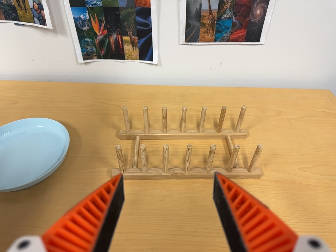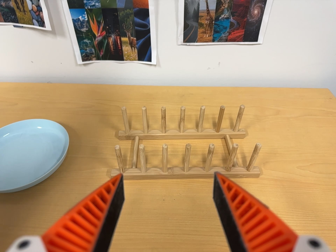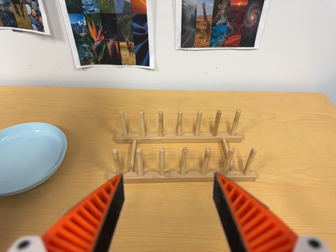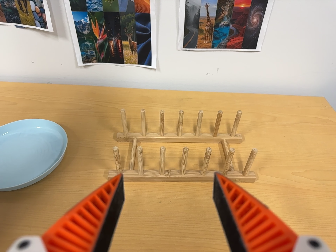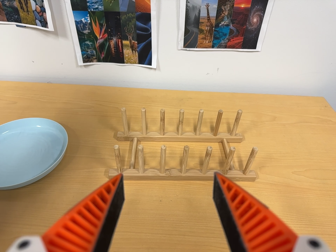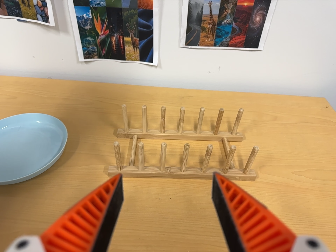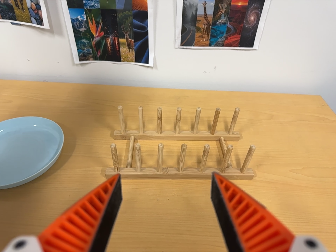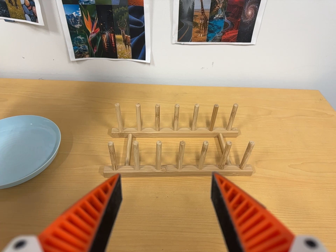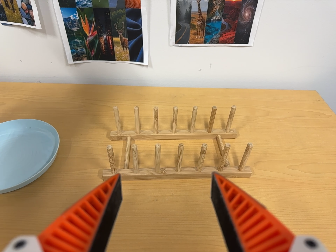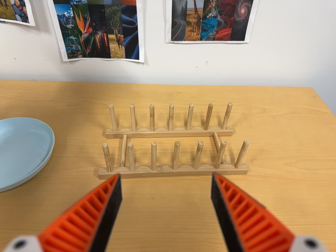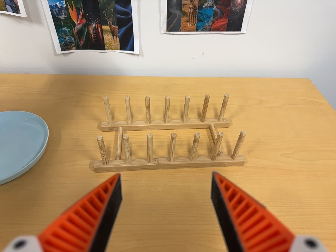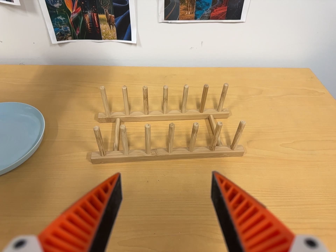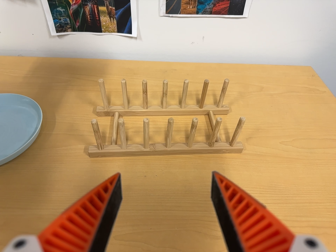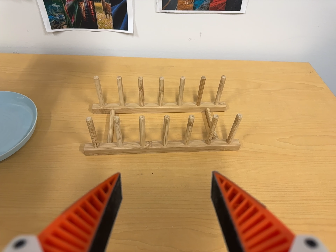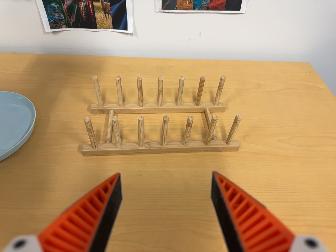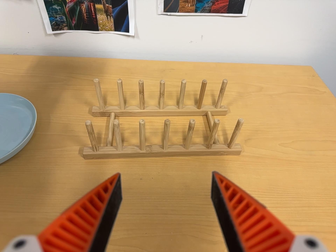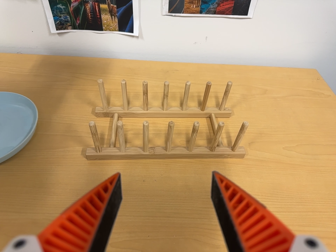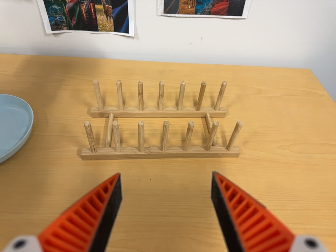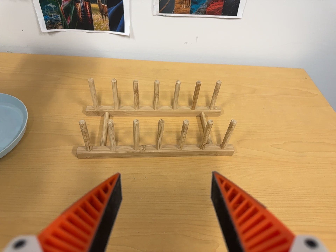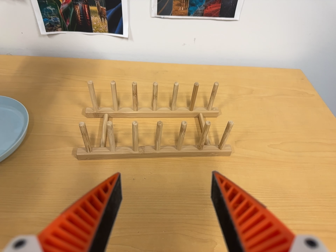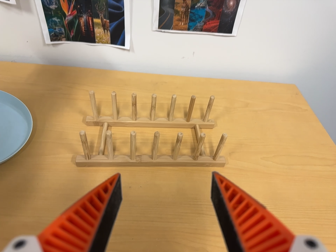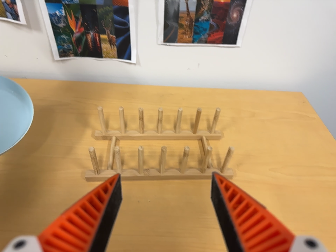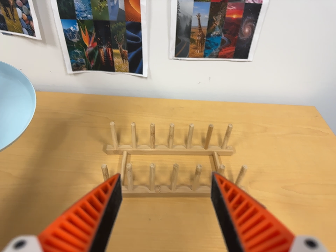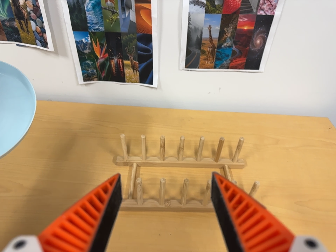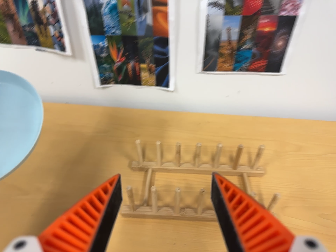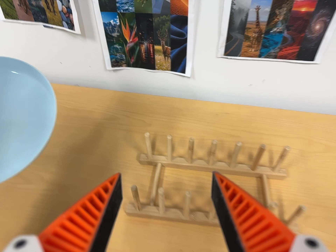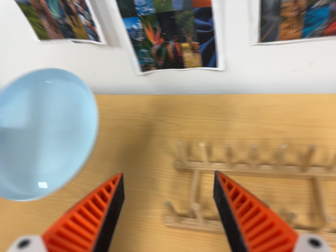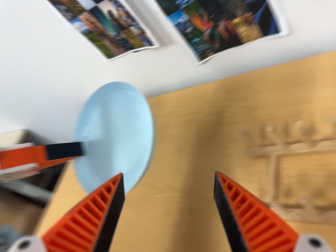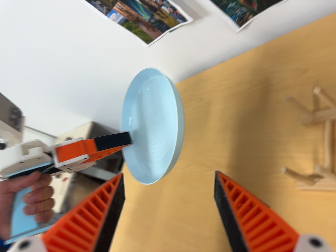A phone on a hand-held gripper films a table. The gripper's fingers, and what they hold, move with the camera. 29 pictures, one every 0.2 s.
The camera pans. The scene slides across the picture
to the right.
0.0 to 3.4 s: The camera shifts only a little, or ends up much as it began.
3.4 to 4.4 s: The camera travels toward the top of its view, about 5 cm, so close, fixed things drift downward.
4.4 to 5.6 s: The camera swings to its left by about 60 degrees, and the scene slides to the right. It travels to its right, toward the top of its view and forward, about 18 cm. Its aim tips toward the bottom of its view by about 15 degrees. It rolls about its line of sight by about 20 degrees, and the scene rotates counterclockwise.
The film runs forward here.
